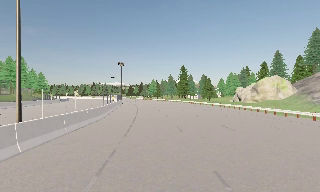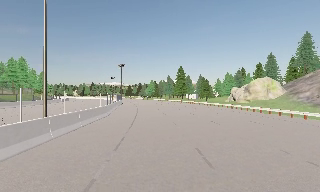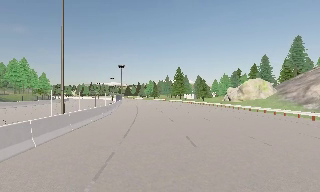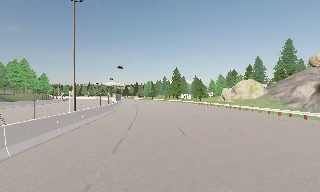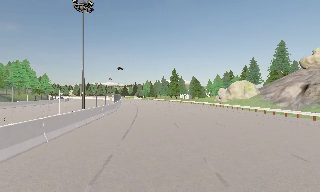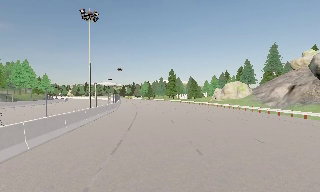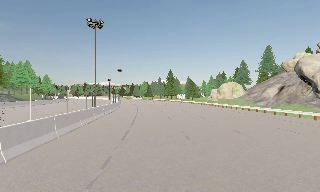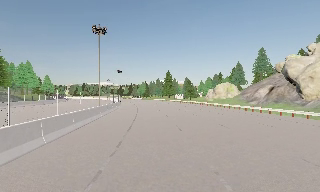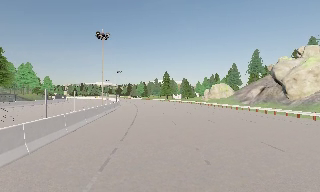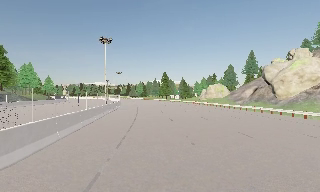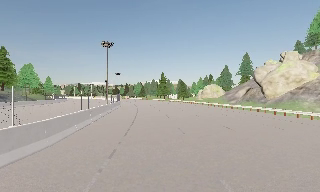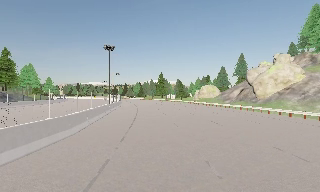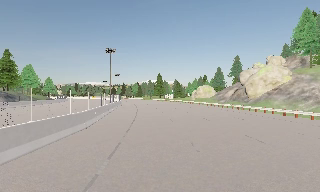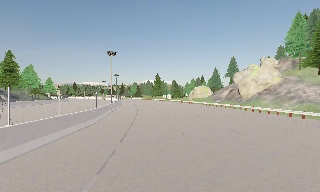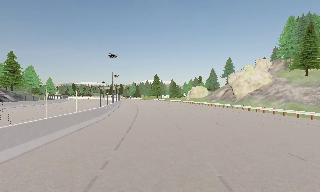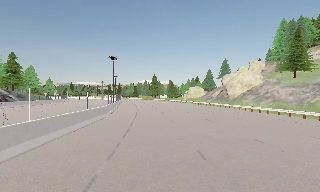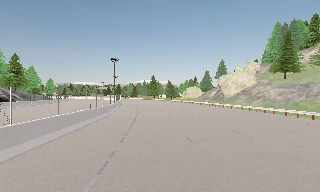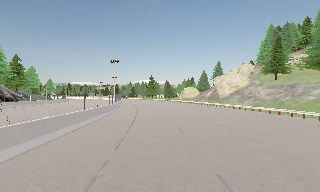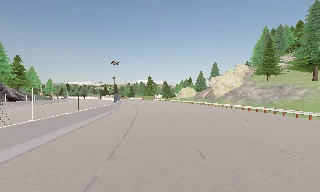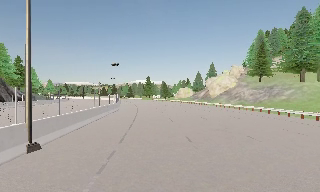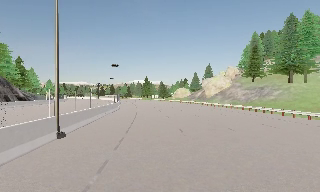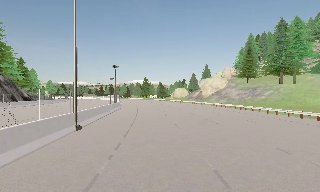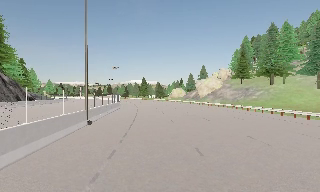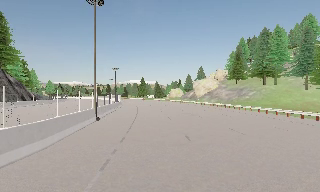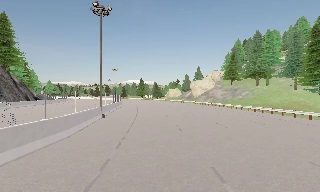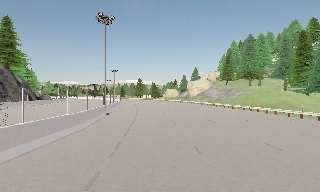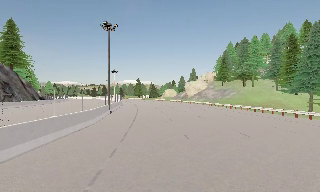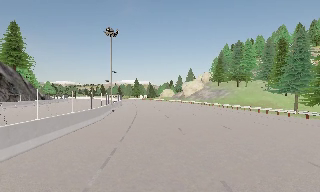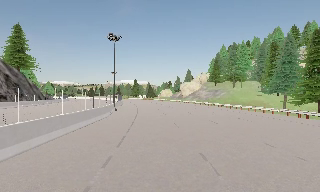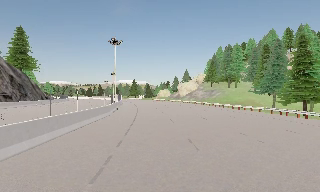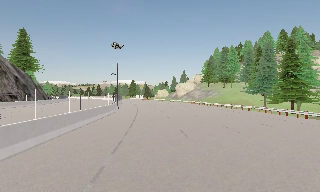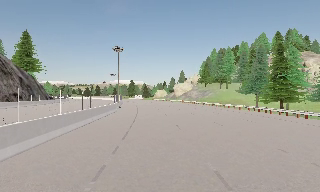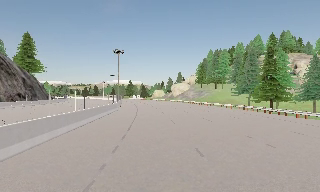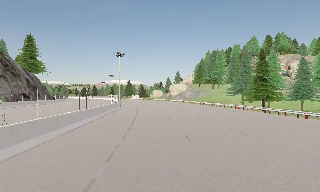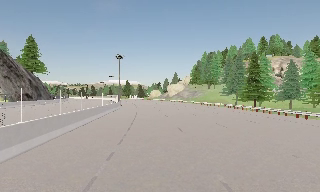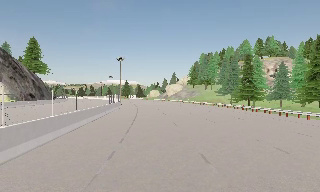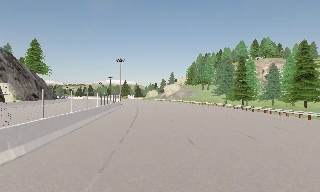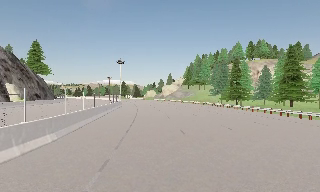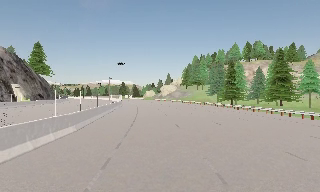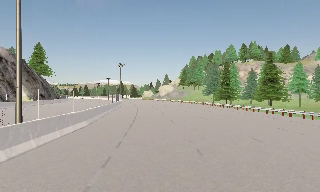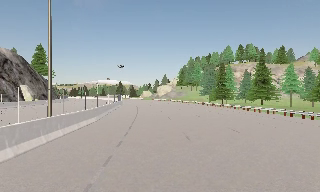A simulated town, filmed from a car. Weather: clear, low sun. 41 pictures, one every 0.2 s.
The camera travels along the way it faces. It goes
backward.
0.0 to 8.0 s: The camera pans to its right, which is clockwise from overhead, by about 25 degrees. It travels backward, about 85 m, so what stands in front gets smaller.
The film runs backward here.
